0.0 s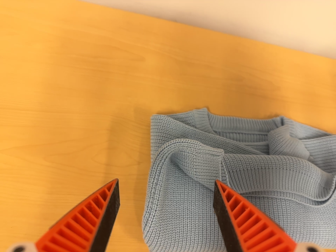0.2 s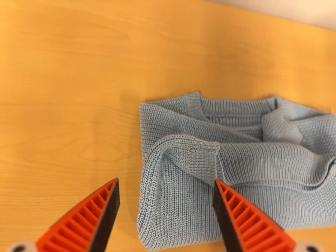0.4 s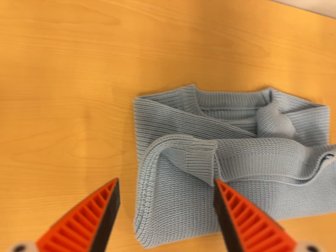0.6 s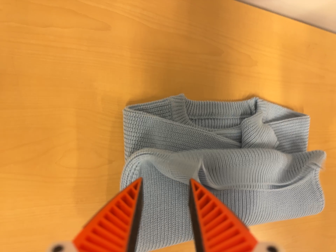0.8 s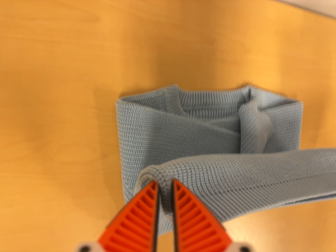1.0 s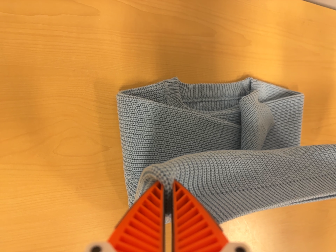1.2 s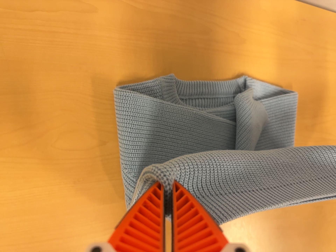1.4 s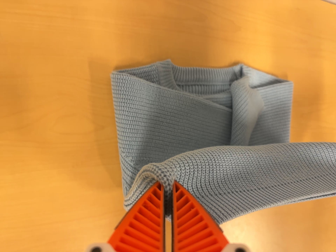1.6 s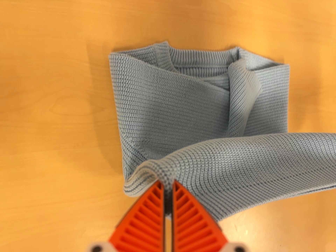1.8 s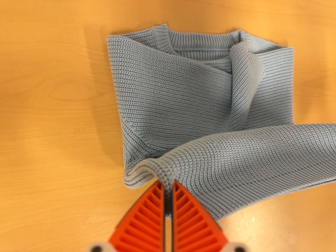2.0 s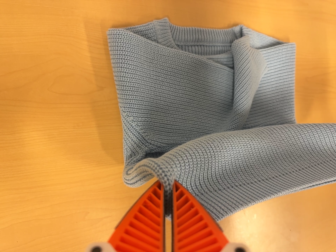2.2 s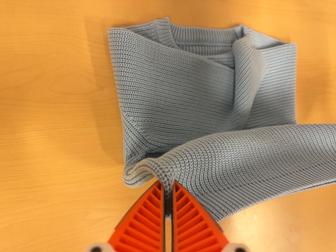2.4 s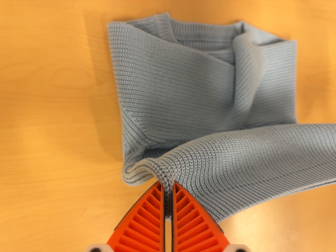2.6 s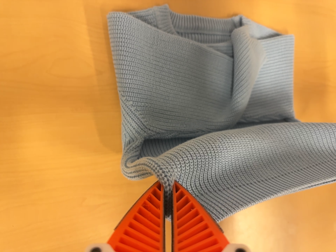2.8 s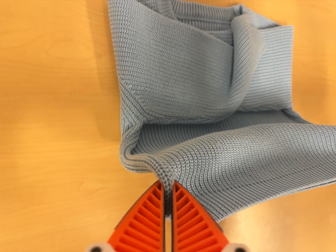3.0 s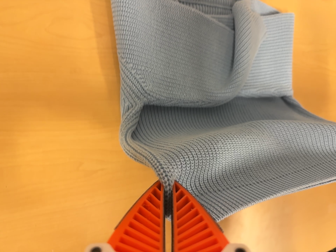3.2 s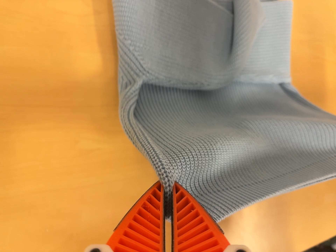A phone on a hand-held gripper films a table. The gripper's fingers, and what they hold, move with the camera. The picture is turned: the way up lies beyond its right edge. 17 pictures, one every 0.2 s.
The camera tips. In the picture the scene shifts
upward.
0.0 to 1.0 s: The camera swings to its right by about 10 degrees, and the scene slides to the left. It travels toward the top of its view, about 12 cm. Its aim tips toward the bottom of its view by about 20 degrees.
1.0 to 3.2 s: The camera travels toward the bottom of its view, about 18 cm, so close, fixed things drift upward.
The film runs backward here.
